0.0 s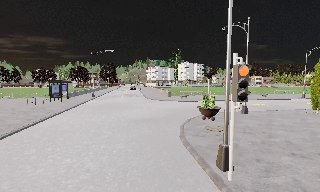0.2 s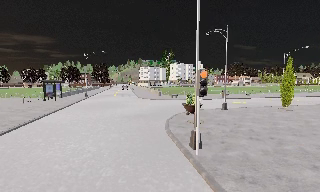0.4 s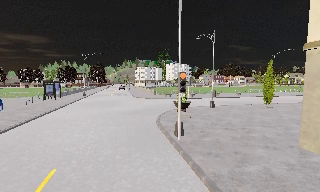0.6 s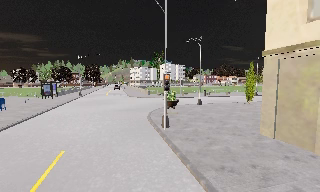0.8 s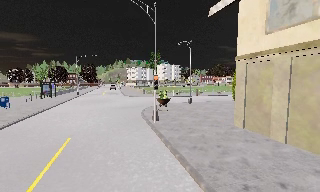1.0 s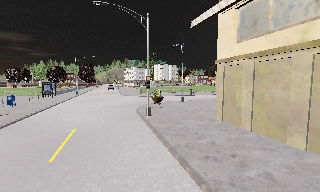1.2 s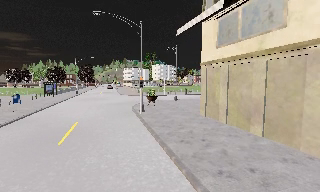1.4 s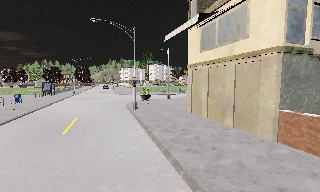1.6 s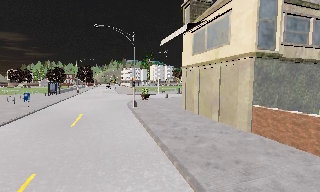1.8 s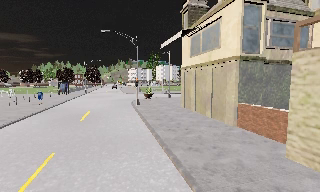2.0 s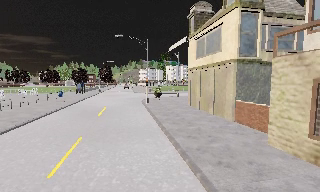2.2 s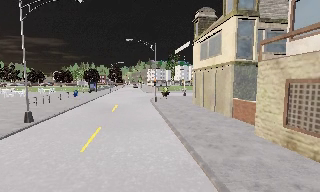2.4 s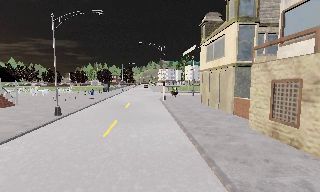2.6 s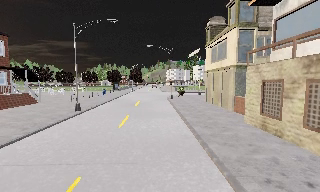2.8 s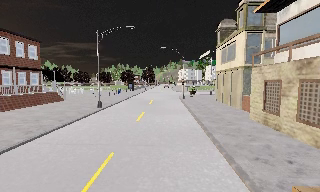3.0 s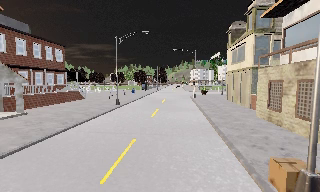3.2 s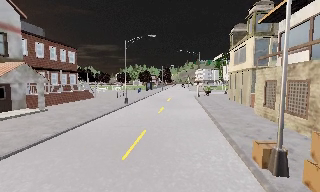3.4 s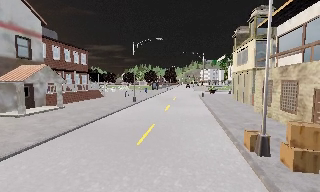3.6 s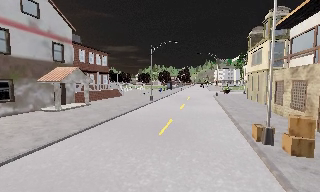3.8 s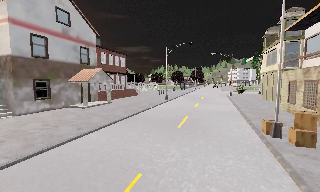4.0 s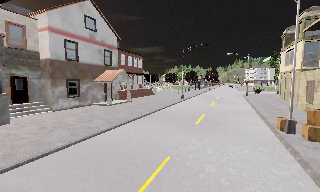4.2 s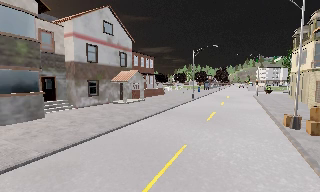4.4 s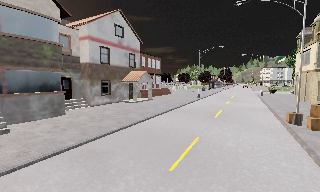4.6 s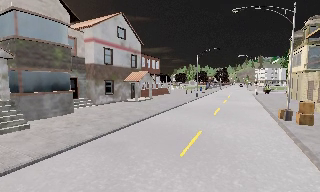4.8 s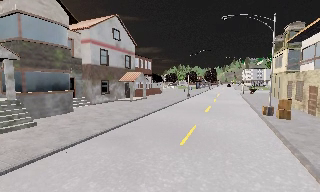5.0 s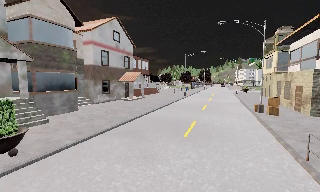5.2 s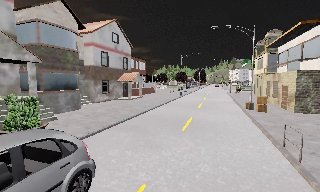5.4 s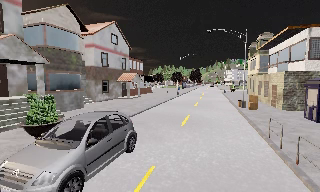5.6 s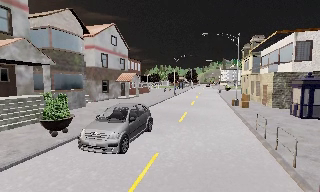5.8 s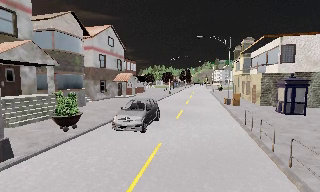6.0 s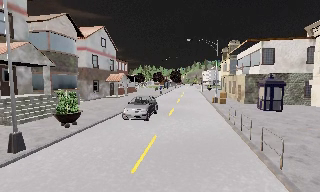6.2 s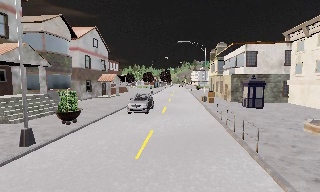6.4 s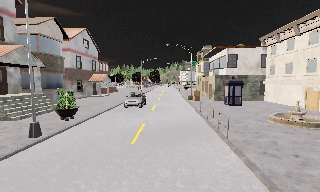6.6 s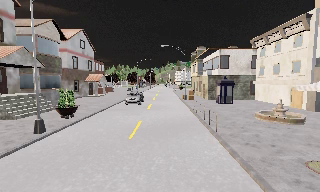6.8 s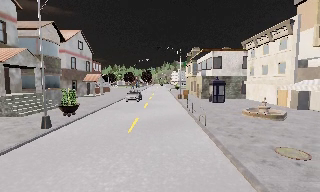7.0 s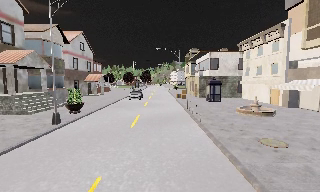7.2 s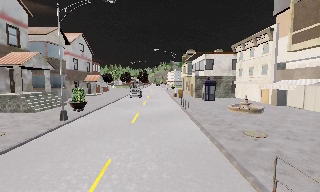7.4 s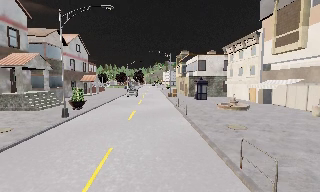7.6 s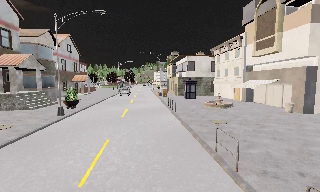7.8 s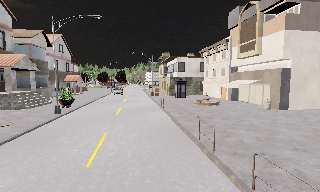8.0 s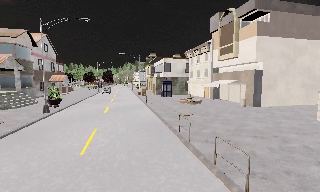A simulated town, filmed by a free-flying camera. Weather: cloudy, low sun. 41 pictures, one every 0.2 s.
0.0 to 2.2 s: The camera travels backward, about 16 m, so what stands in front gets smaller.
2.2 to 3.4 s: The camera swings to its left by about 20 degrees, and the scene slides to the right. It travels backward, about 8 m, so what stands in front gets smaller.
3.4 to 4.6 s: The camera swings to its left by about 15 degrees, and the scene slides to the right. It travels backward and to its left, about 7 m, so what stands in front gets smaller.
4.6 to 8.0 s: The scene slides to the left, as the camera pans about 40 degrees to its right. It travels backward, about 17 m.
The film runs backward here.
